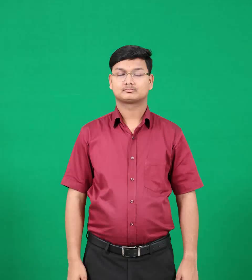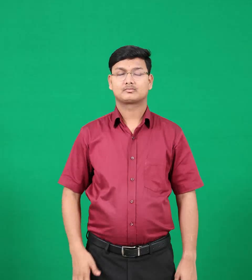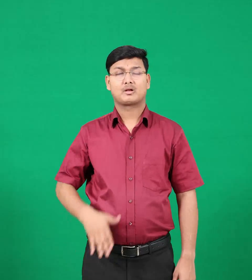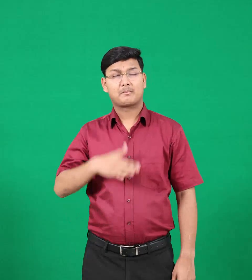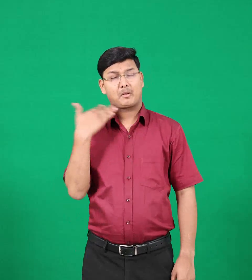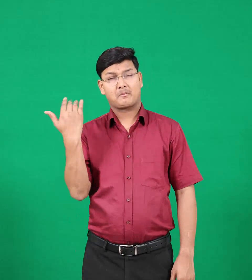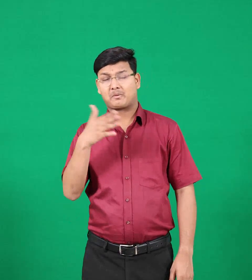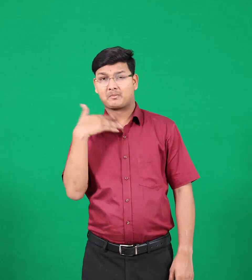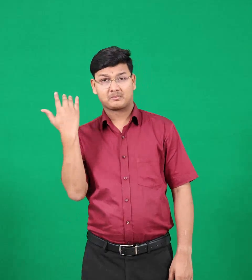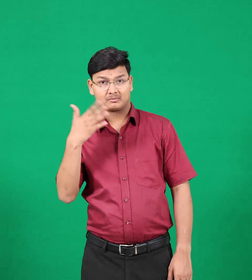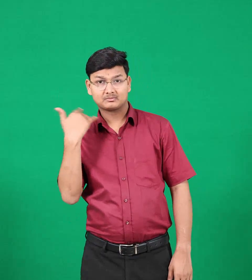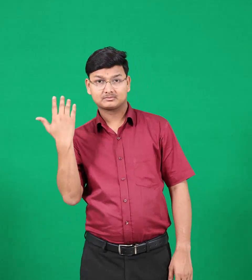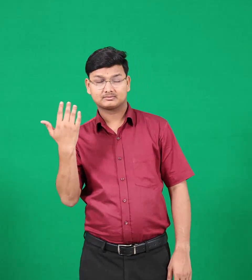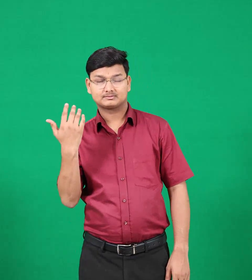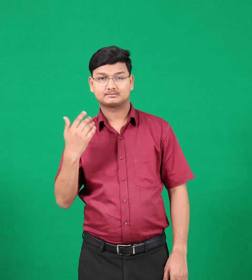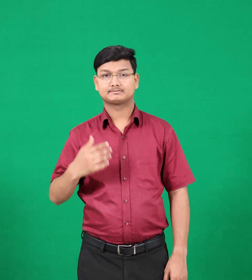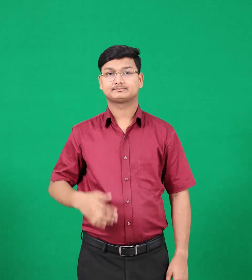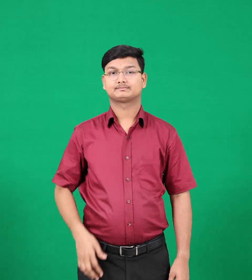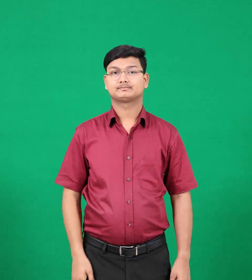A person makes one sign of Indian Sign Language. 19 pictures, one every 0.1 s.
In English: dies
